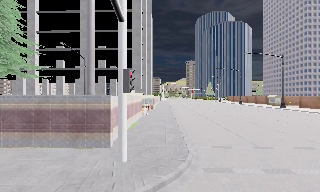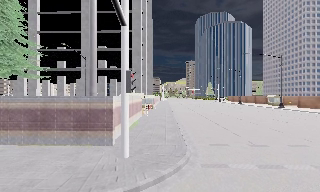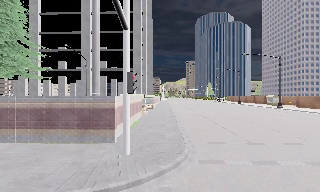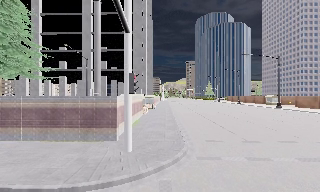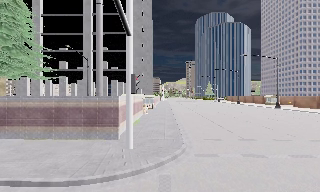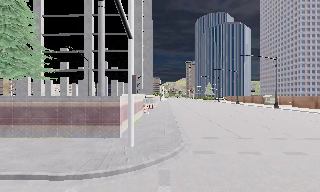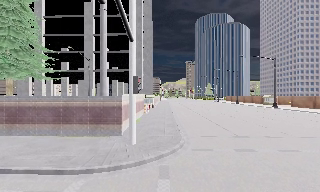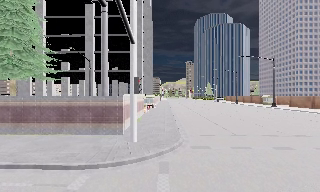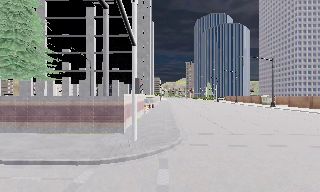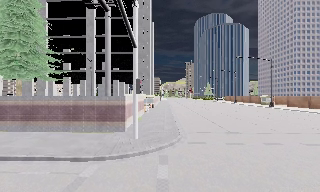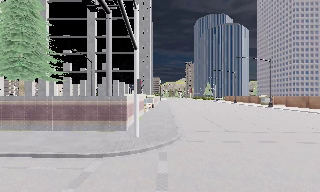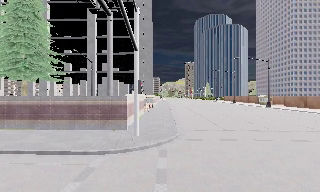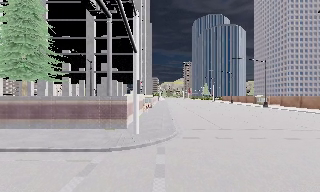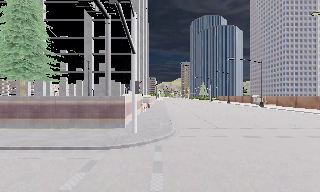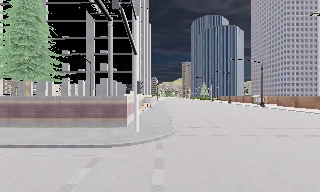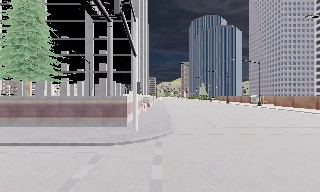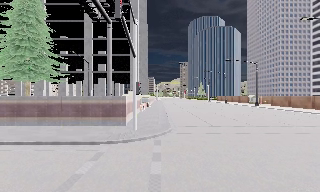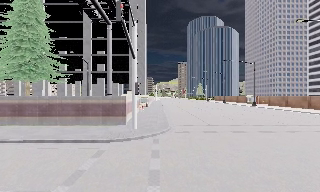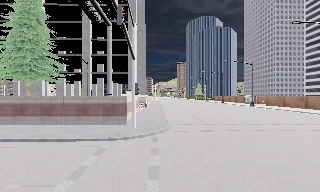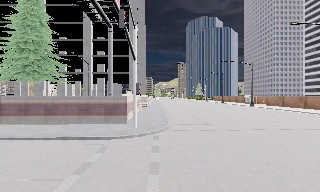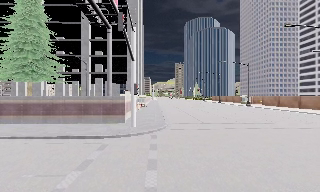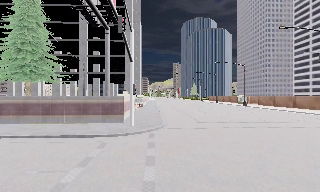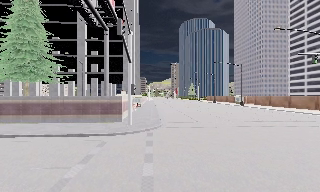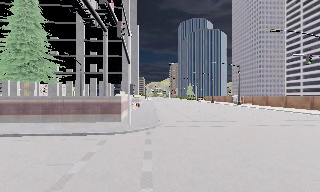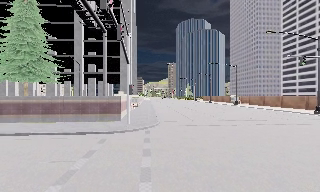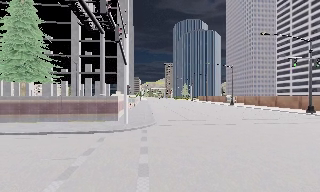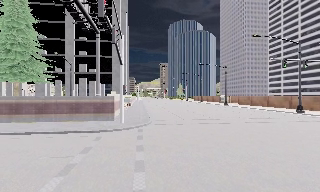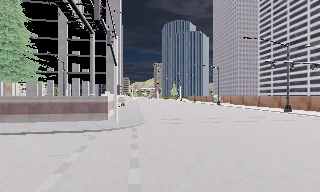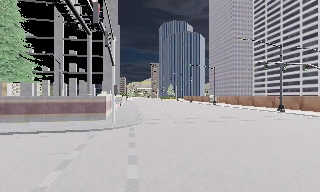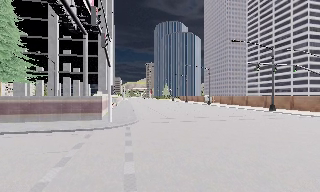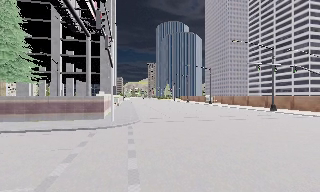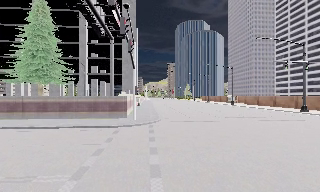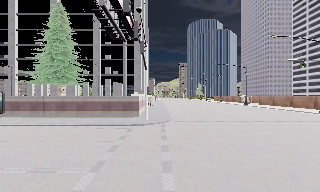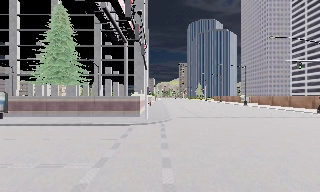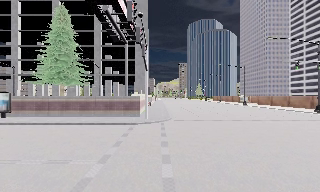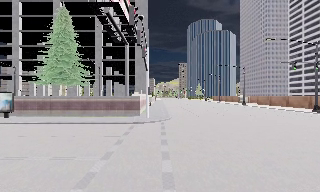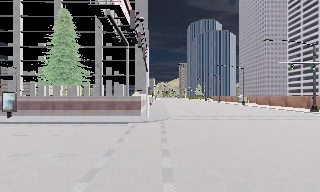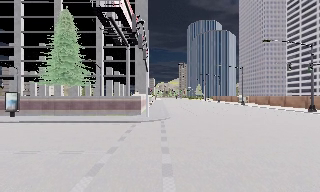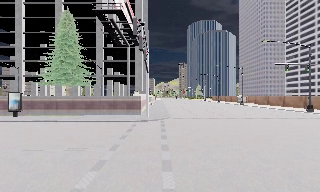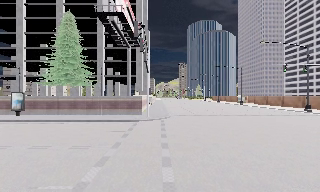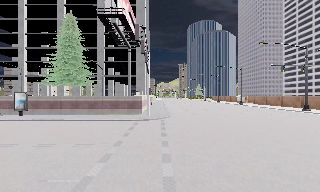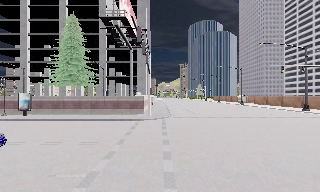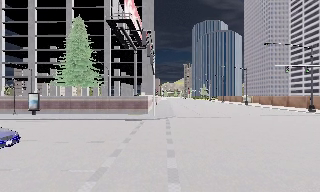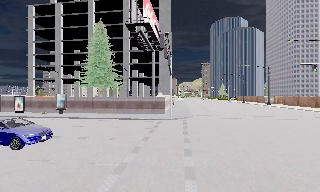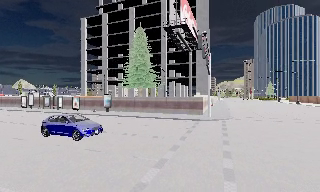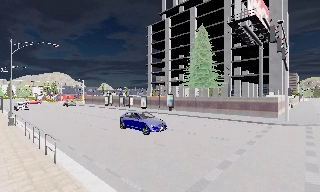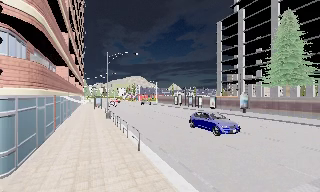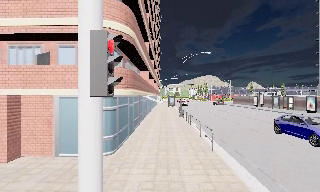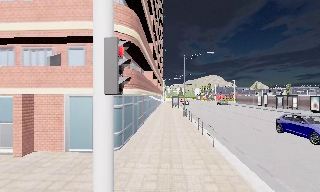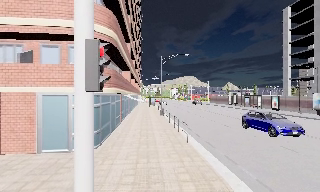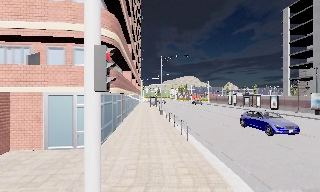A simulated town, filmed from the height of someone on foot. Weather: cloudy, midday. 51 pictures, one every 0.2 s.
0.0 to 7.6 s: The camera travels backward, about 13 m, so what stands in front gets smaller.
7.6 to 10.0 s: The camera swings to its left by about 85 degrees, and the scene slides to the right. It travels backward, about 4 m.
The film runs backward here.
